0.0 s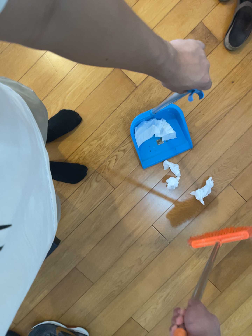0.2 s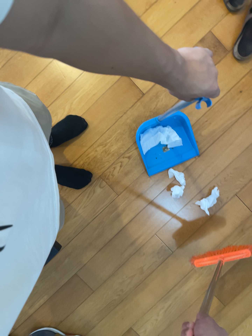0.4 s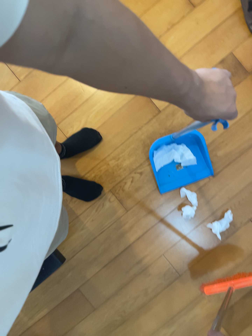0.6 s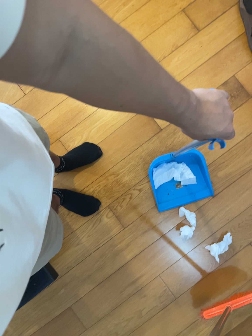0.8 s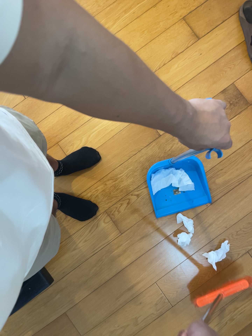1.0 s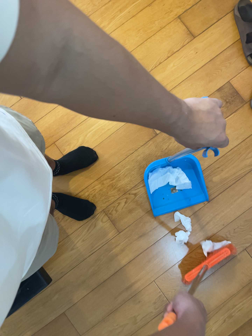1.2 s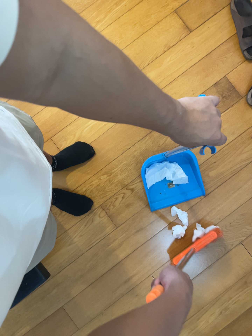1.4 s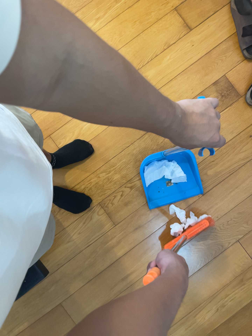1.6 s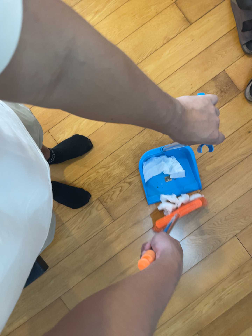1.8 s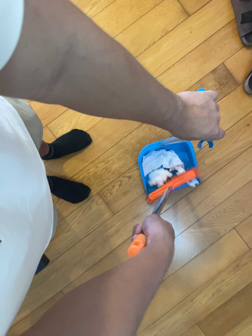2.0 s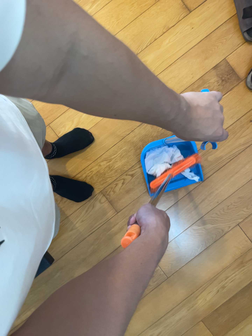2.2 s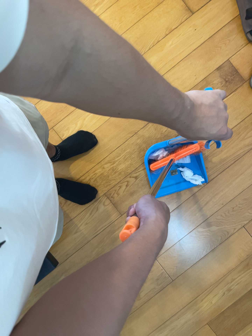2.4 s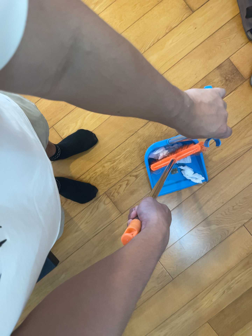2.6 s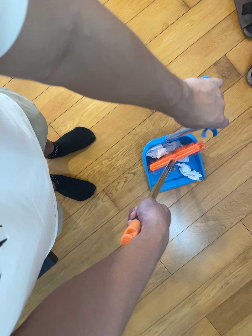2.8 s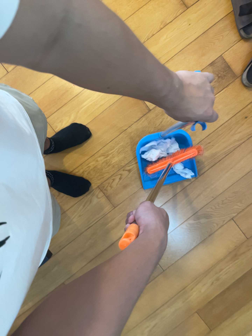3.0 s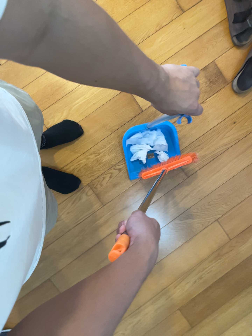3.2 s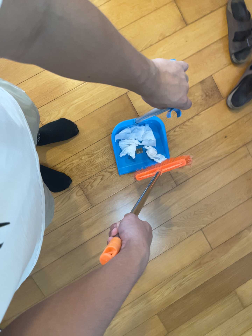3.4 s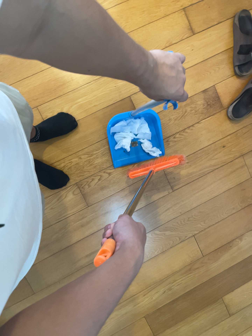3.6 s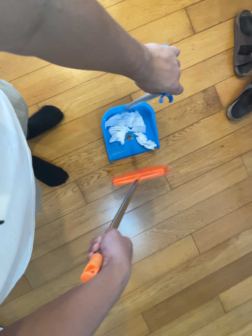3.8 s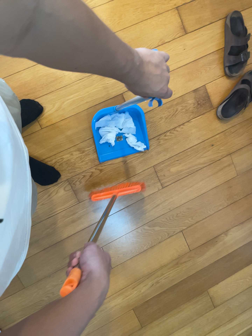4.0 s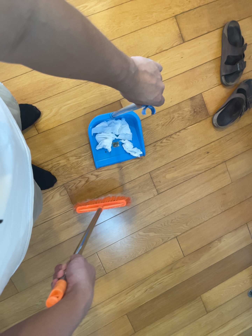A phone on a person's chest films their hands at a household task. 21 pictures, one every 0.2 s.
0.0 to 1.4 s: The camera rolls about its line of sight by about 10 degrees, and the scene rotates clockwise.
1.4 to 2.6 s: The camera shifts only a little, or ends up much as it began.
2.6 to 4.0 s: The camera pans to its right by about 15 degrees. It travels to its left, toward the top of its view and backward, about 14 cm. It rolls about its line of sight by about 15 degrees, and the scene rotates clockwise.
The film runs forward here.
